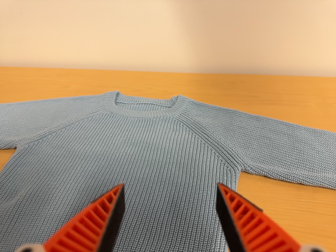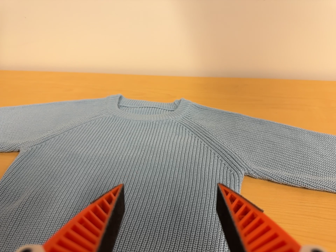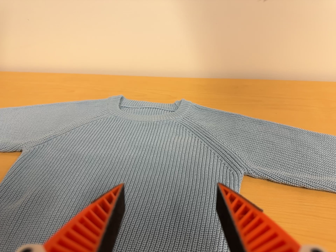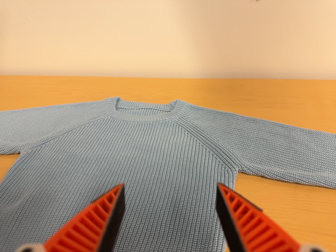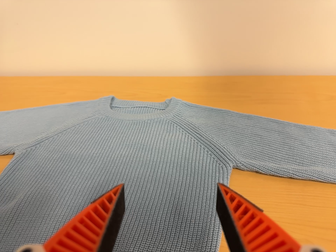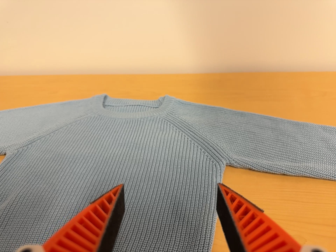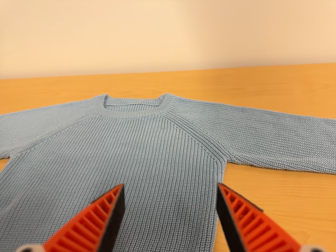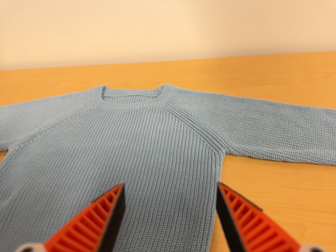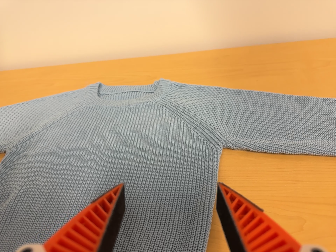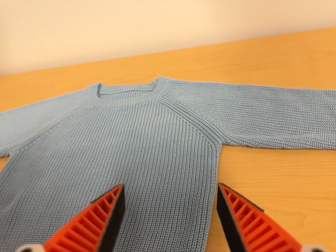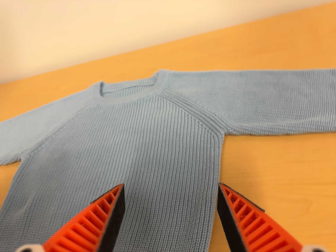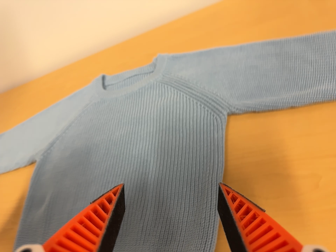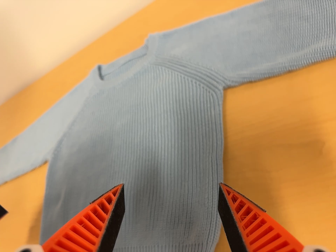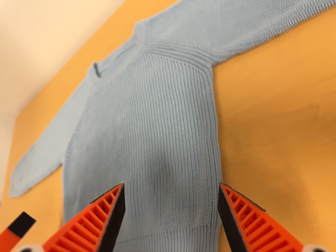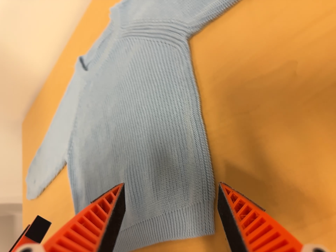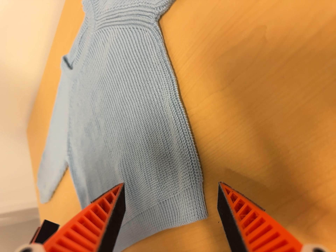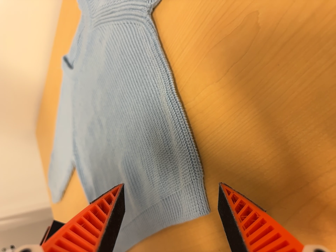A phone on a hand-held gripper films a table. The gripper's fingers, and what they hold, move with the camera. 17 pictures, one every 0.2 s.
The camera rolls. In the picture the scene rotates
counterclockwise.
The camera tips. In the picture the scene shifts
upward.
0.0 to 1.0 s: The camera shifts only a little, or ends up much as it began.
1.0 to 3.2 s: The camera pans to its left by about 30 degrees. It travels to its right, about 26 cm. Its aim tips toward the bottom of its view by about 30 degrees, and the scene shifts upward. It rolls about its line of sight by about 55 degrees, and the scene rotates counterclockwise.
The film runs backward here.
